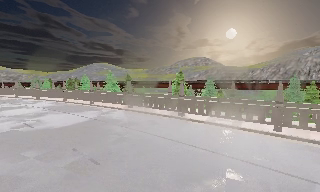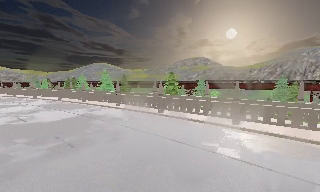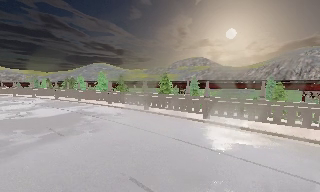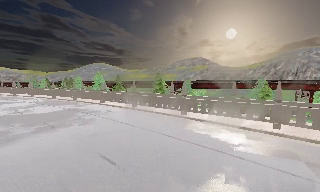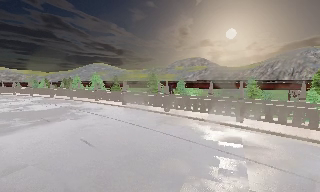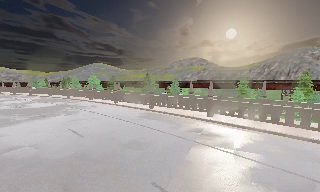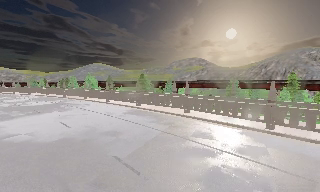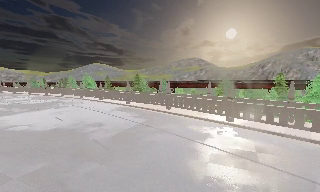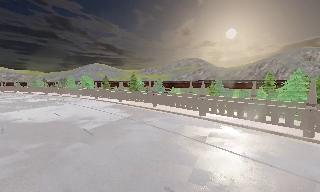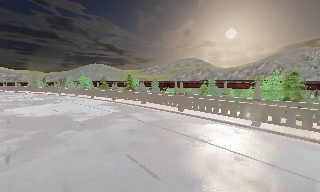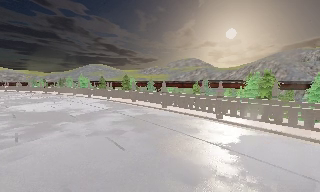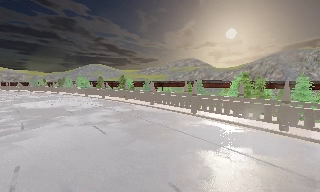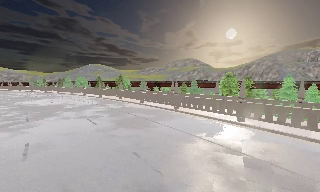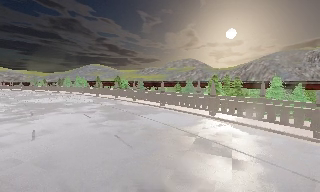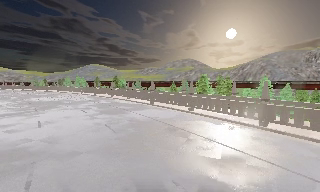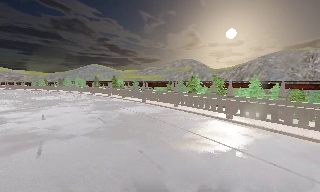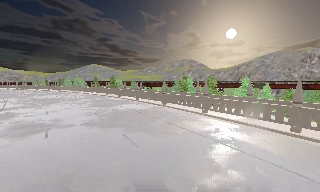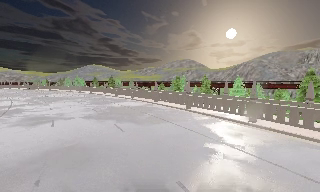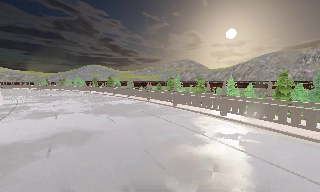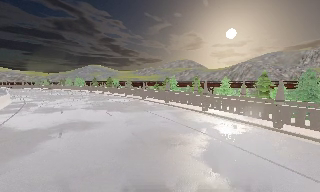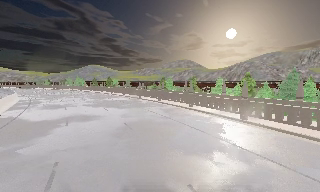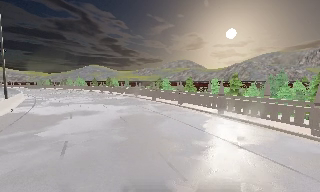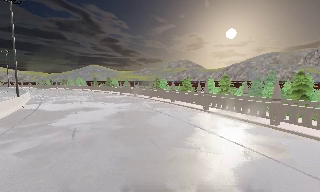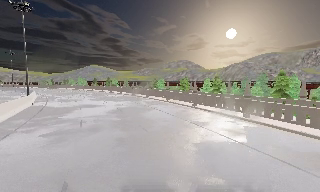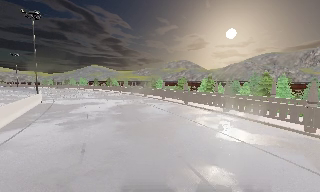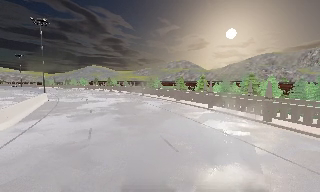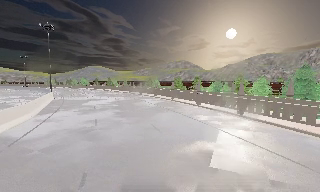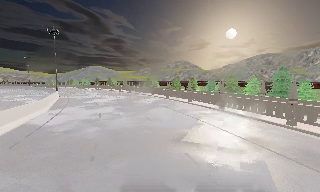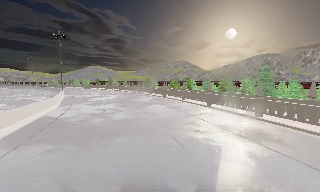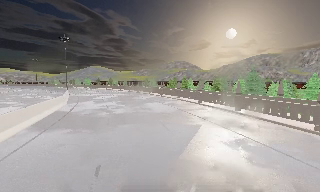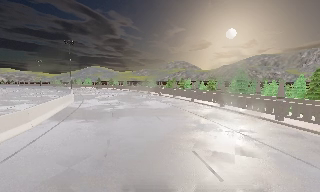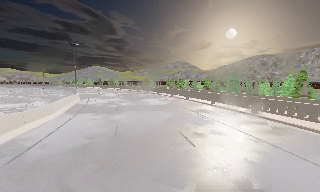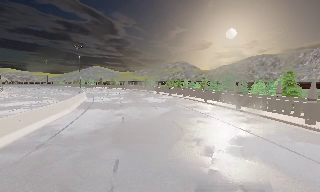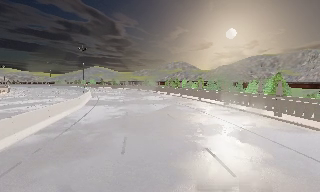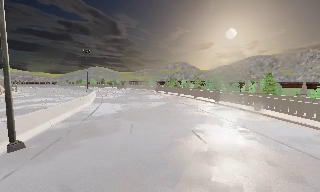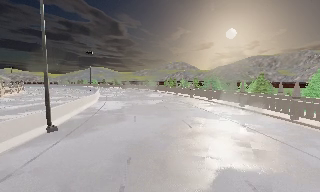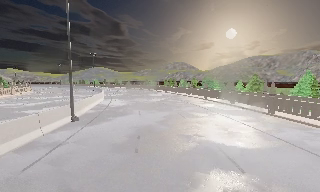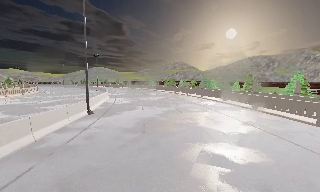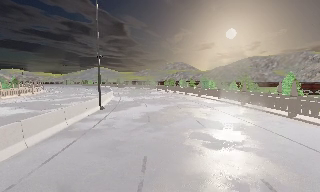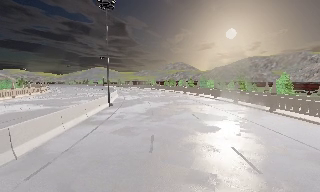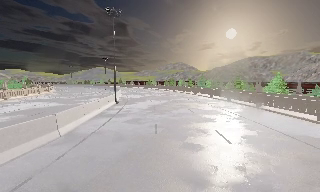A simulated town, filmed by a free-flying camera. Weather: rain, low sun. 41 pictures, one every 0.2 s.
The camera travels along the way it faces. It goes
backward.
0.0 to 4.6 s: The camera travels backward and to its right, about 50 m, so what stands in front gets smaller.
4.6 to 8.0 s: The camera travels backward, about 40 m, so what stands in front gets smaller.
The film runs backward here.
